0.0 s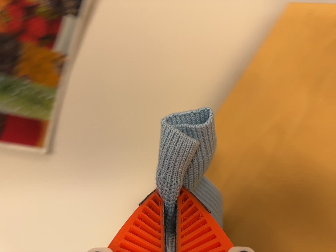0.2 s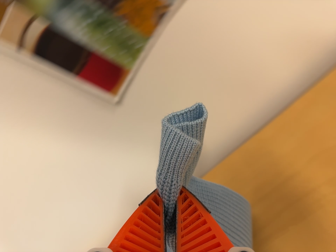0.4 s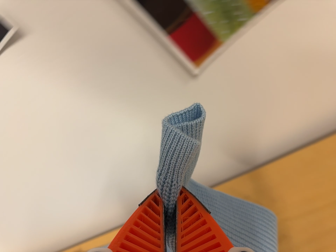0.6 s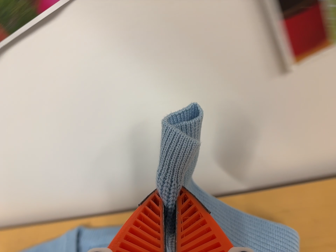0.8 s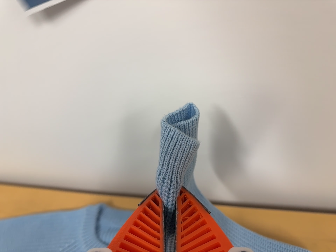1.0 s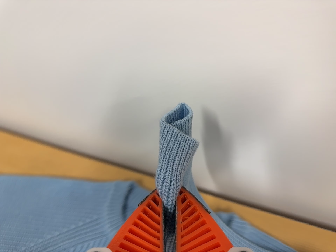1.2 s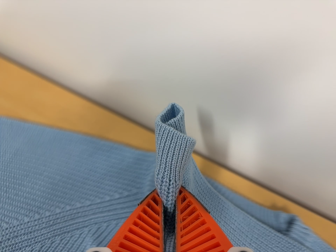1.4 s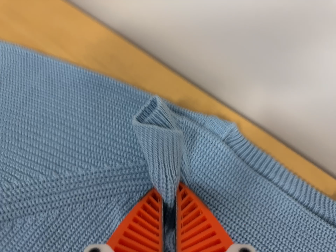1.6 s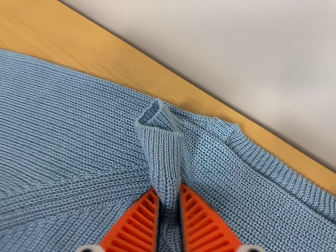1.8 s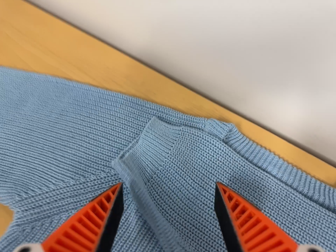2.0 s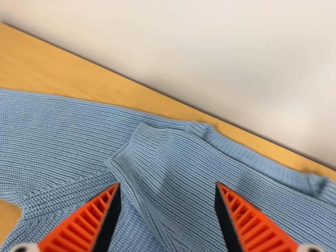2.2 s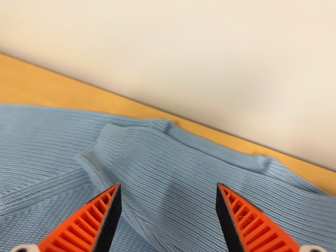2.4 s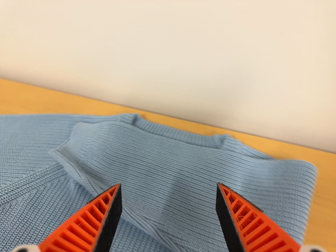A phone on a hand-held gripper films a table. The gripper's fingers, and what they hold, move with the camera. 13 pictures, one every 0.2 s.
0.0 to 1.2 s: The camera travels to its left and forward, about 50 cm, so close, fixed things drift to the right. Its aim tips toward the bottom of its view by about 25 degrees, and the scene shifts upward. It rolls about its line of sight by about 80 degrees, and the scene rotates clockwise.
1.2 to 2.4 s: The camera travels backward, toward the bottom of its view and to its right, about 16 cm, so what stands in front gets smaller. It rolls about its line of sight by about 10 degrees, and the scene rotates counterclockwise.
The film runs forward here.
